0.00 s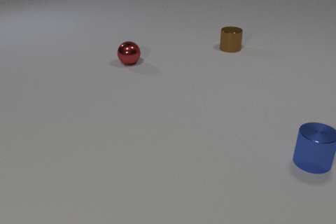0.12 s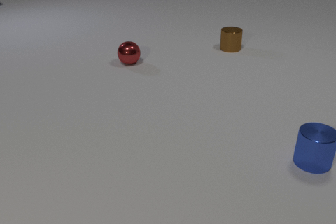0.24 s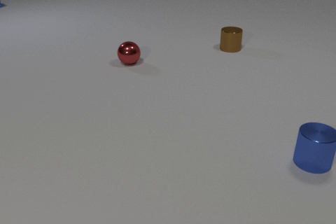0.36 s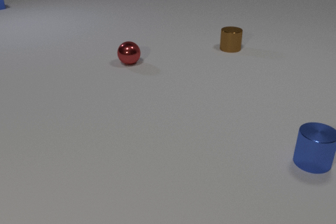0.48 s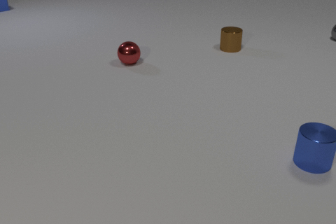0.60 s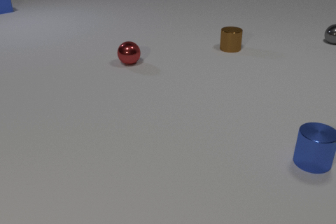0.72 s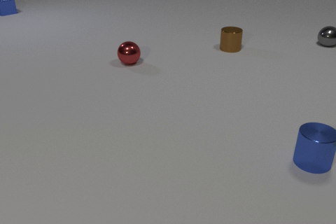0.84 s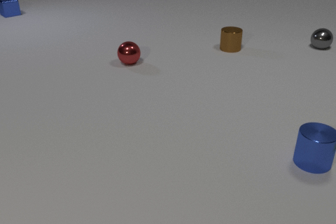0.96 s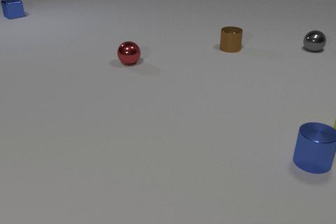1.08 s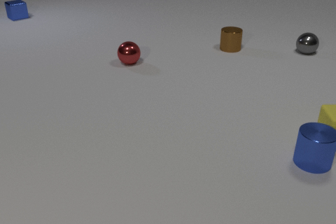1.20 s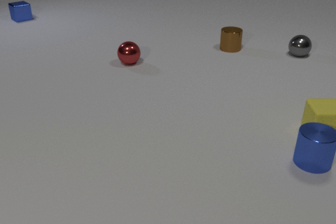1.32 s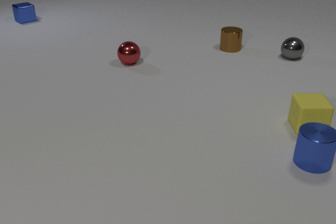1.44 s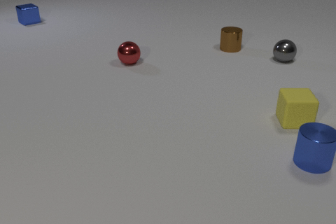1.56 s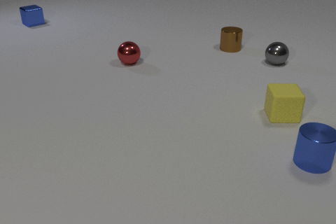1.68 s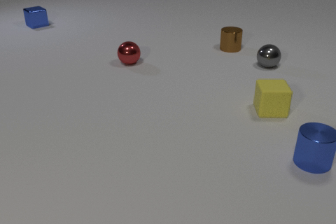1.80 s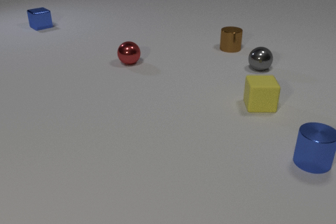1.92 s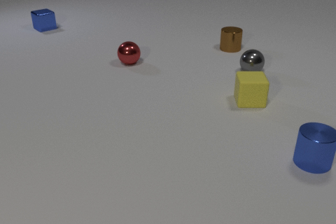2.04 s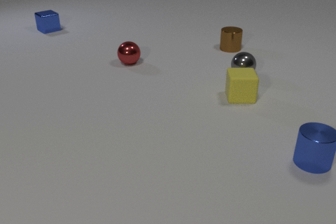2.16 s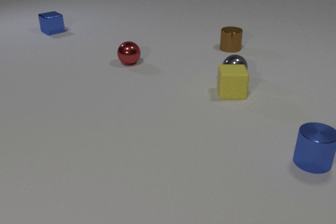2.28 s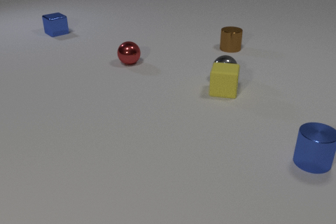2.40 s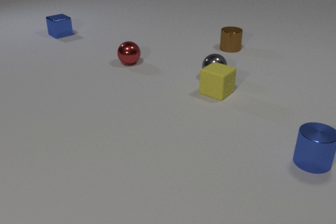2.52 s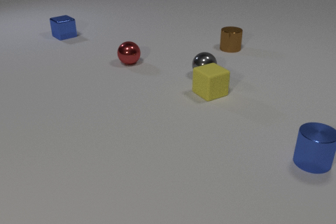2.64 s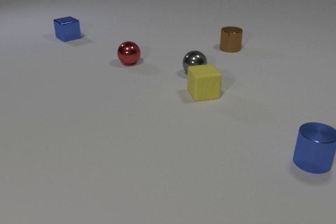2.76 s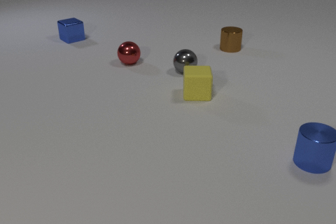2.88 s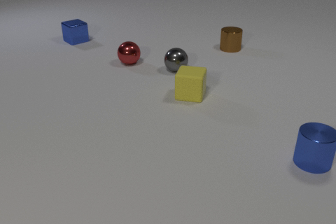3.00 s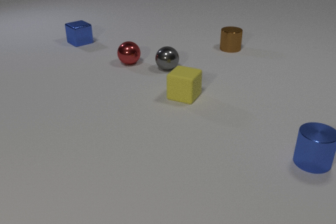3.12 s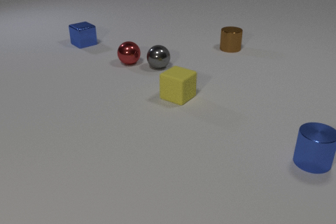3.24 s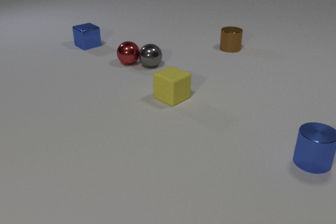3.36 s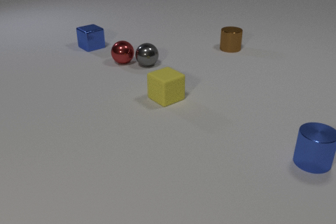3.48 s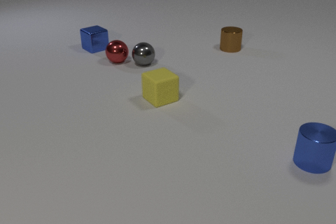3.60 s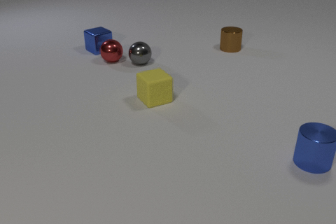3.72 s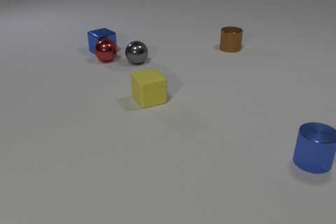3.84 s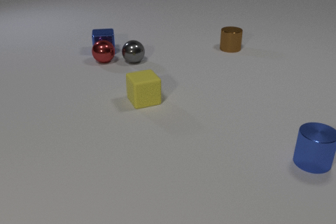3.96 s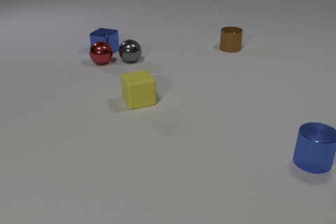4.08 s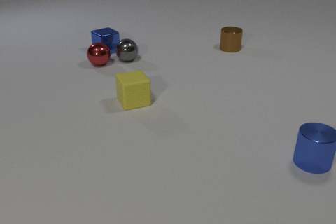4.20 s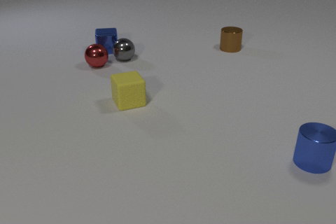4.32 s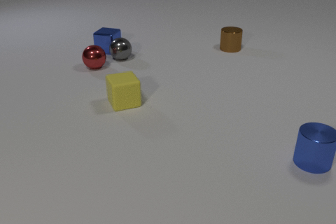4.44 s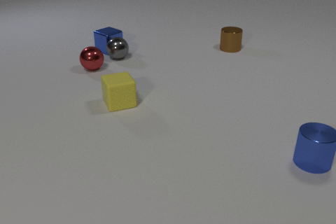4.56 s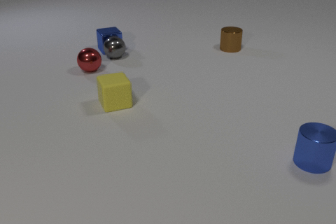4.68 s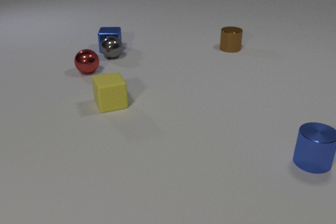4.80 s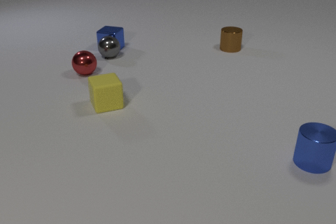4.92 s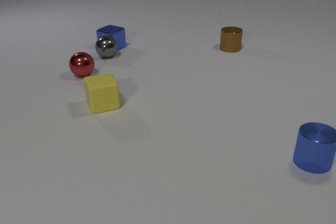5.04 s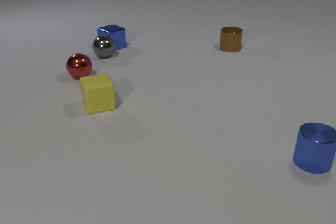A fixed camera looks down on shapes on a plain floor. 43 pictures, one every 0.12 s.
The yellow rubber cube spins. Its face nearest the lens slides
to the left.
The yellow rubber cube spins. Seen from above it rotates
clockwise.
0.00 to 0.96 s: The gray metal sphere comes in at the right edge, rolls toward the camera and to the left. The blue metal cube comes in at the left edge, slides toward the camera and to the right.
0.96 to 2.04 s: The yellow rubber cube slides to the left and away from the camera. The gray metal sphere rolls toward the camera and to the left. The blue metal cube slides toward the camera and to the right.
2.04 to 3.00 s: The yellow rubber cube slides to the left, spins so that its near face slides to the left, clockwise seen from above. The gray metal sphere rolls to the left. The blue metal cube slides toward the camera and to the right. The yellow rubber cube and the gray metal sphere collide.
3.00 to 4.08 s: The yellow rubber cube slides to the left, spins so that its near face slides to the left, clockwise seen from above. The gray metal sphere rolls to the left and away from the camera. The red metal sphere rolls to the left. The blue metal cube slides toward the camera and to the right, spins clockwise seen from above by about 90 degrees, its near face sliding to the left. The gray metal sphere and the red metal sphere collide. The red metal sphere and the blue metal cube collide.
4.08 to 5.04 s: The yellow rubber cube slides to the left. The gray metal sphere rolls to the left and away from the camera. The red metal sphere rolls toward the camera and to the left. The blue metal cube slides away from the camera and to the right, spins so that its near face slides to the left, clockwise seen from above. The gray metal sphere and the blue metal cube collide.
How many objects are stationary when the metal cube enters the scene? 3.
How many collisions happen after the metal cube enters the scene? 4.
What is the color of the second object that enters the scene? gray.
